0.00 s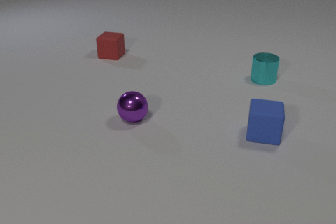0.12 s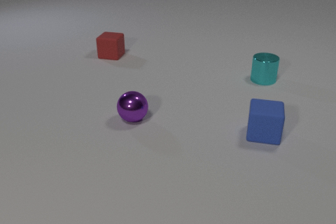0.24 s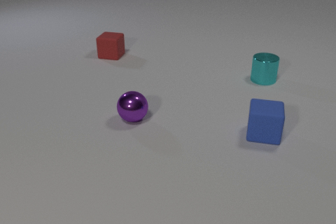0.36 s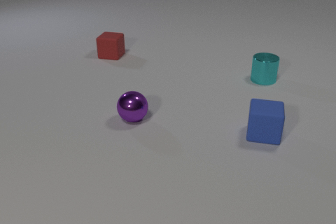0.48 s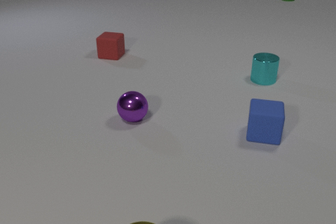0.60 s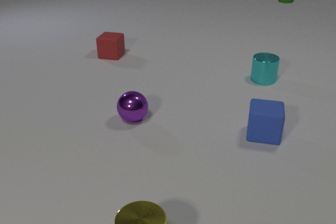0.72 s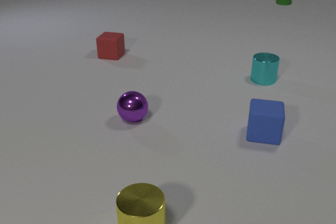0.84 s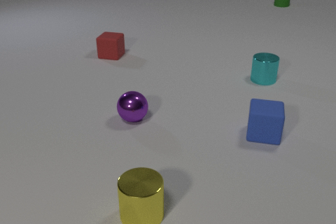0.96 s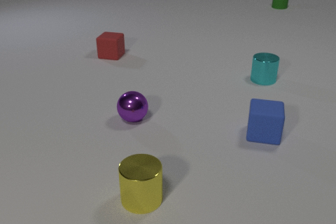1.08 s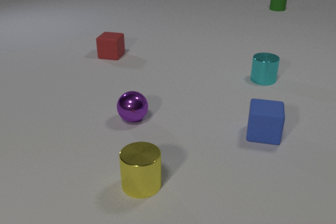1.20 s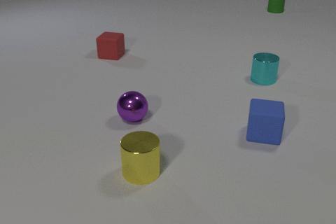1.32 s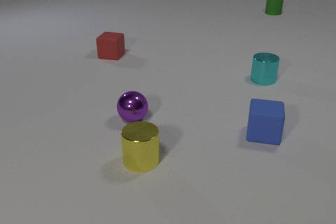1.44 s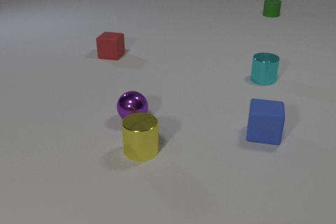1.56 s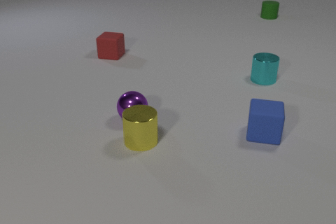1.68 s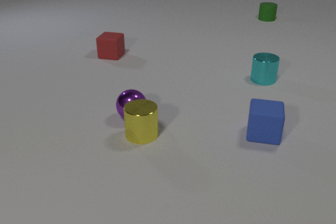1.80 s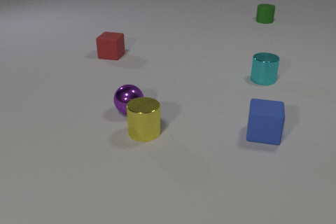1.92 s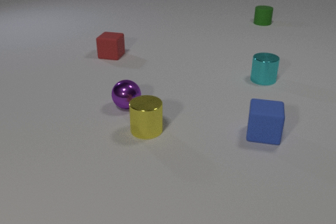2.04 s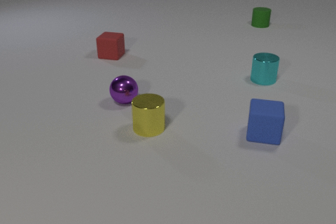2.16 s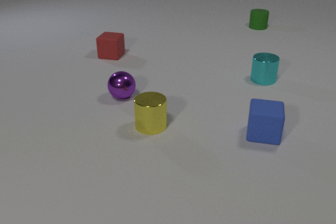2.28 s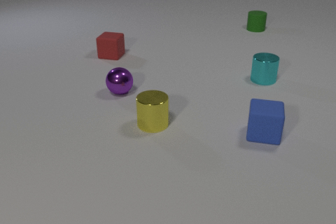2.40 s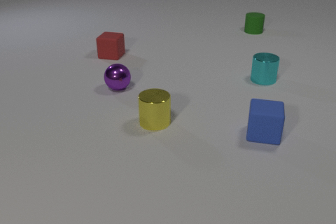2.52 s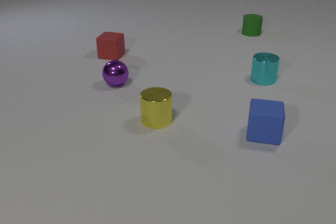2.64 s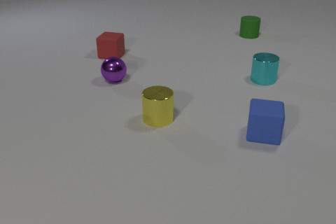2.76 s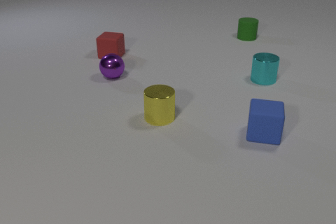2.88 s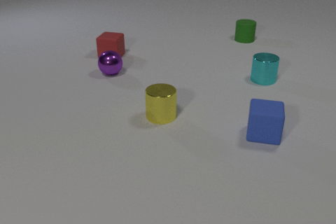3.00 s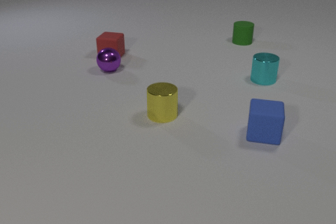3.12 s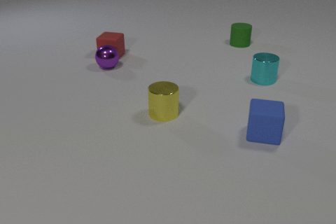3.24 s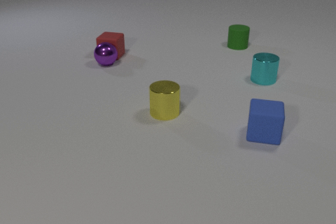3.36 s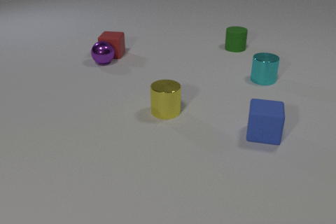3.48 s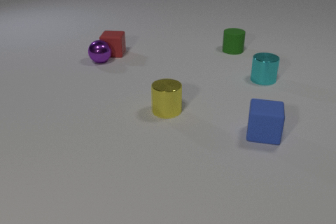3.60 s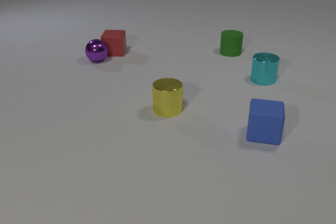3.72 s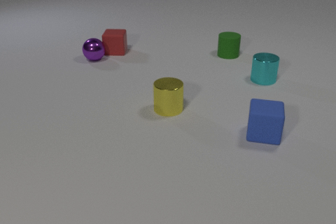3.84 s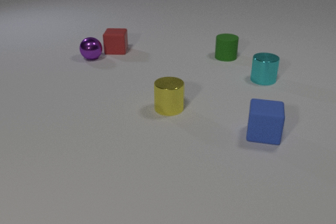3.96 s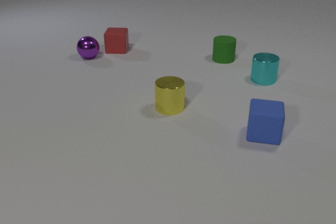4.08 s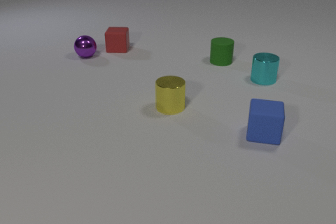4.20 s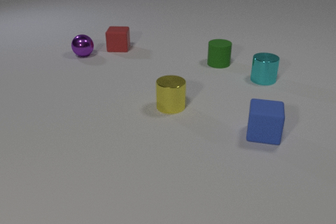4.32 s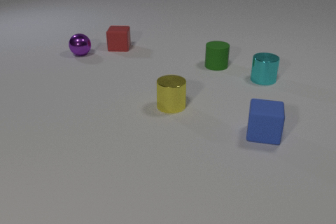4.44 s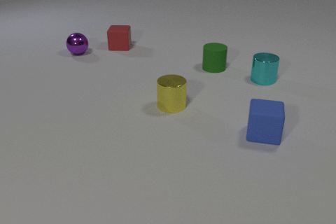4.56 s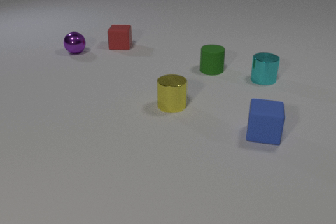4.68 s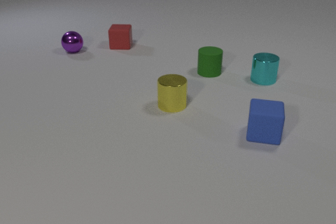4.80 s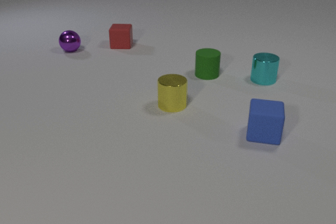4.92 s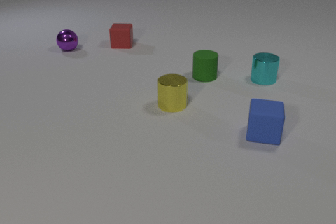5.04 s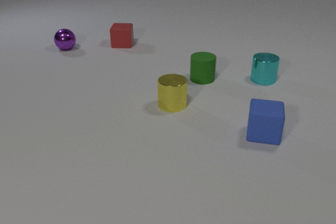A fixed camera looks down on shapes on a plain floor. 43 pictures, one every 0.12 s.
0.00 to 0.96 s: The yellow metal cylinder comes in at the bottom edge, slides away from the camera. The green rubber cylinder comes in at the top edge, slides toward the camera.
0.96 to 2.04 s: The yellow metal cylinder slides away from the camera. The purple metal sphere rolls away from the camera. The green rubber cylinder slides toward the camera. The yellow metal cylinder and the purple metal sphere collide.
2.04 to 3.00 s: The yellow metal cylinder slides away from the camera and to the right. The purple metal sphere rolls away from the camera. The green rubber cylinder slides toward the camera.
3.00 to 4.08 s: The yellow metal cylinder slides away from the camera and to the right. The purple metal sphere rolls away from the camera and to the left. The green rubber cylinder slides toward the camera. The red rubber cube slides away from the camera. The purple metal sphere and the red rubber cube collide.
4.08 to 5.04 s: The purple metal sphere rolls away from the camera and to the left. The green rubber cylinder slides toward the camera. The red rubber cube slides away from the camera.
How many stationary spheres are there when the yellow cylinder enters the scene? 1.
What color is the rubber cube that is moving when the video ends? red.
What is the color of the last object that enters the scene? yellow.
